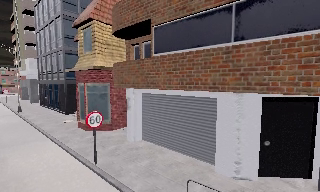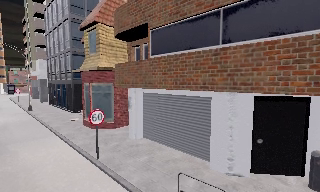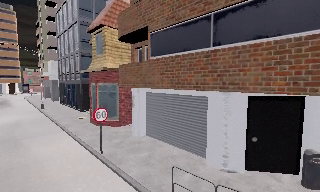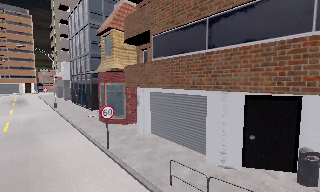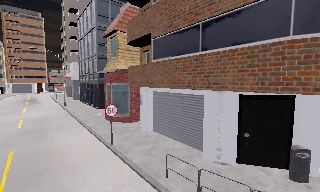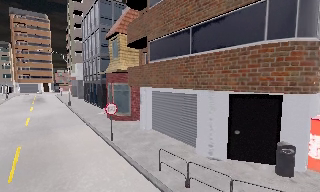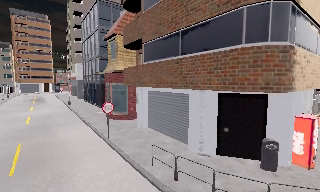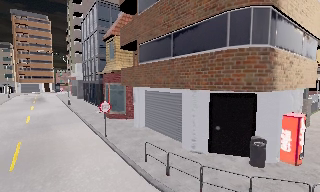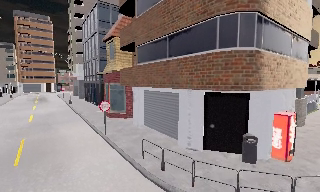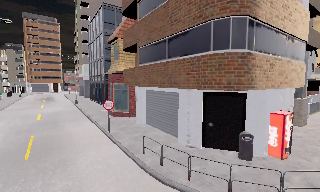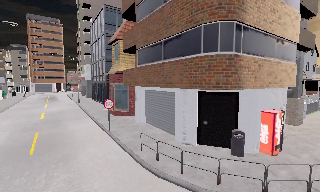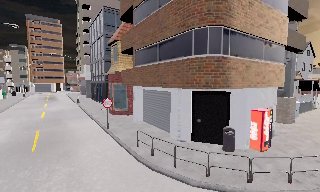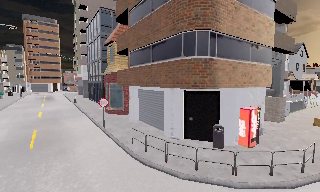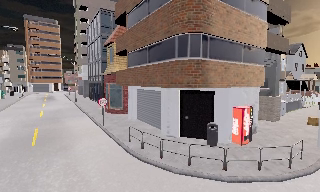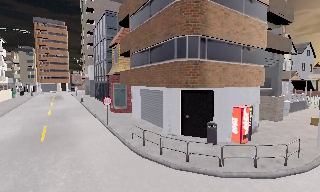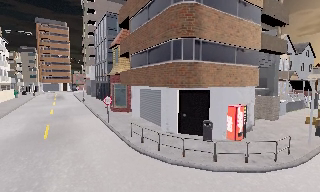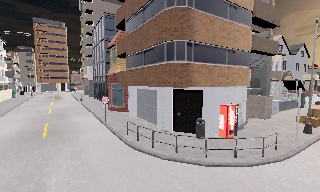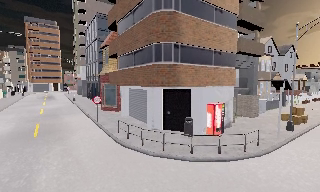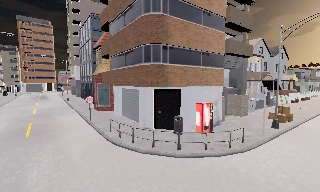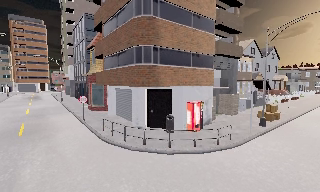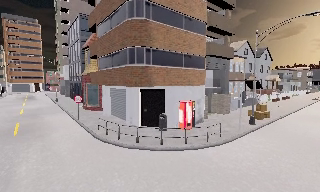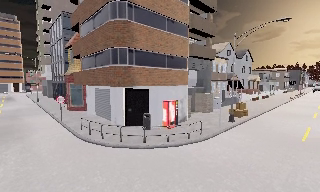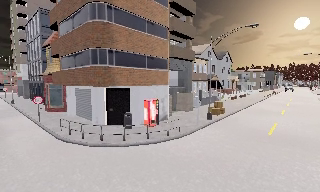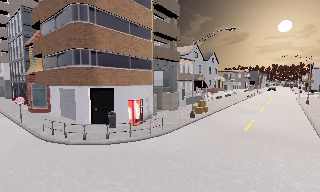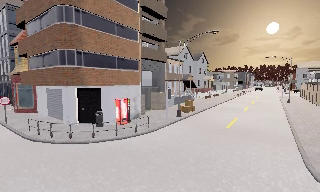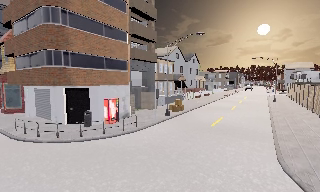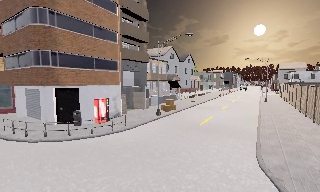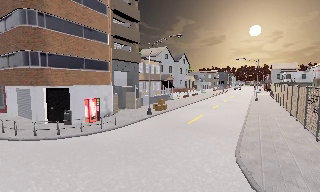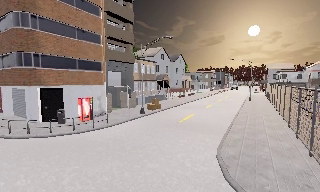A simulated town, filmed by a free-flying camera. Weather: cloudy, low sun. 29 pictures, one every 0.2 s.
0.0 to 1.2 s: The camera pans to its left, which is counterclockwise from overhead, by about 15 degrees. It travels backward and to its right, about 3 m, so what stands in front gets smaller.
1.2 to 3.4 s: The camera travels backward and to its right, about 5 m, so what stands in front gets smaller.
3.4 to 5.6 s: The camera pans to its right, which is clockwise from overhead, by about 25 degrees. It travels to its right and backward, about 6 m, so close, fixed things drift to the left. It gains speed.
The film runs backward here.
